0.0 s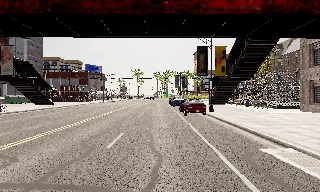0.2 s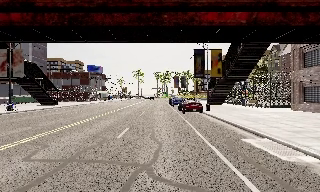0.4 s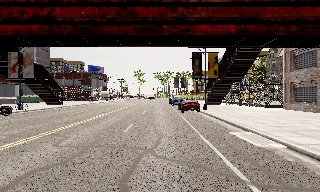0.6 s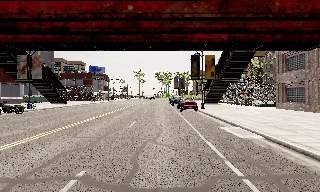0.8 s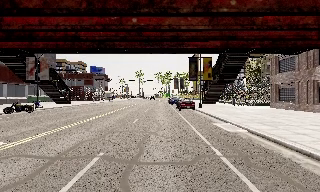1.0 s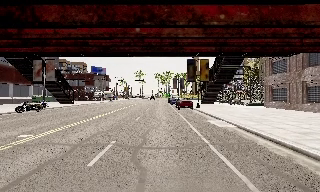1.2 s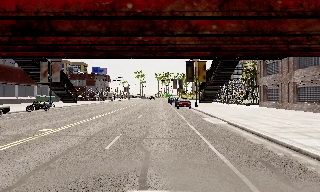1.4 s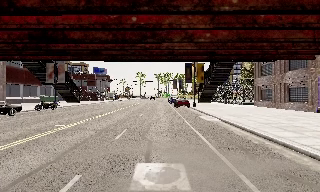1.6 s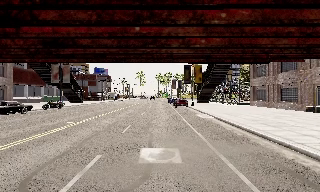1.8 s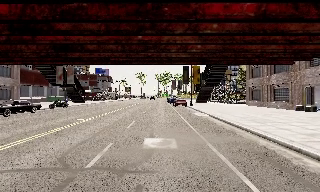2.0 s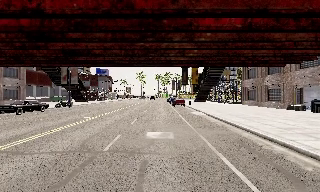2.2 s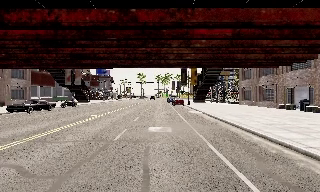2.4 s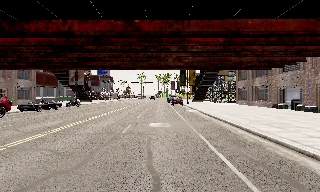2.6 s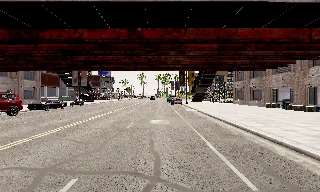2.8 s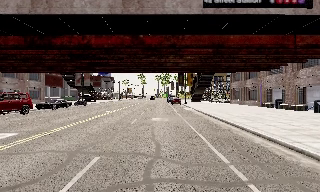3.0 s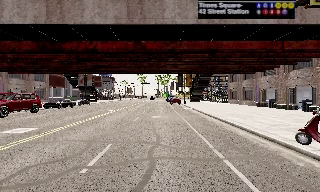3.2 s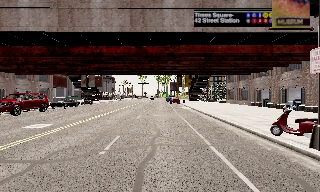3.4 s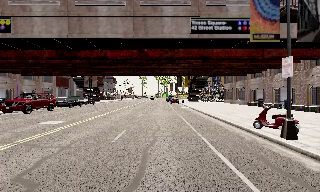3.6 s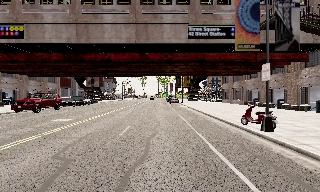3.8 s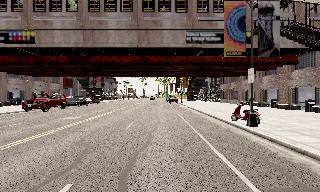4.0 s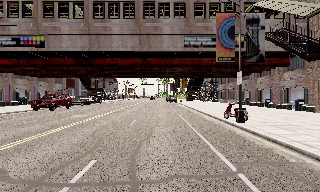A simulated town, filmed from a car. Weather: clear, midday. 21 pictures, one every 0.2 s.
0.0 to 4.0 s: The camera travels backward, about 25 m, so what stands in front gets smaller.
The film runs backward here.
